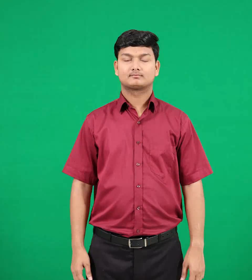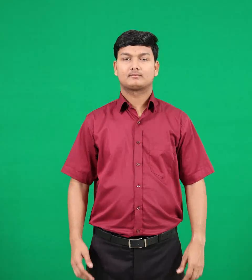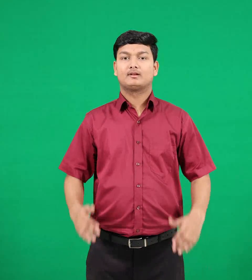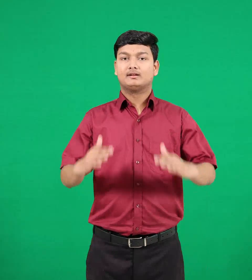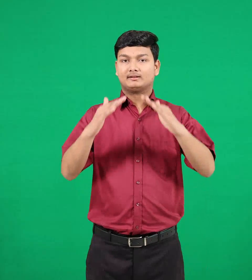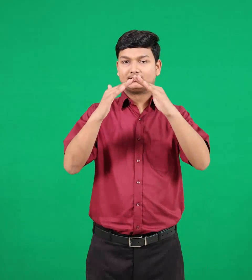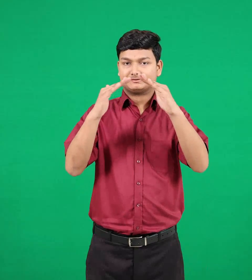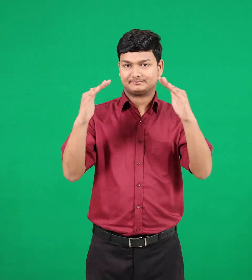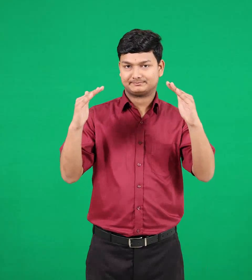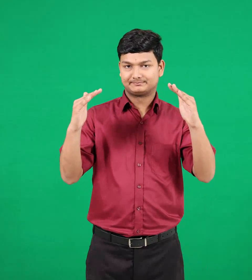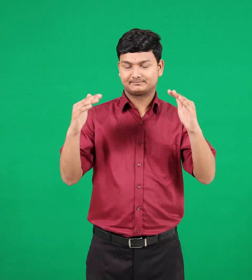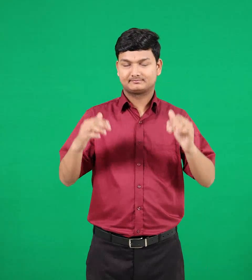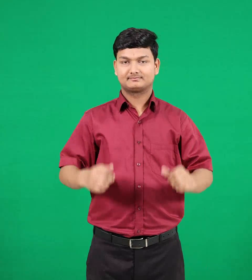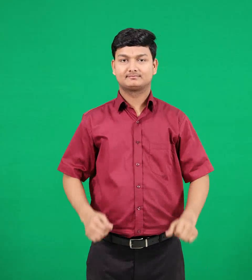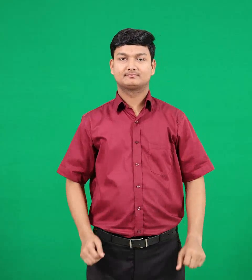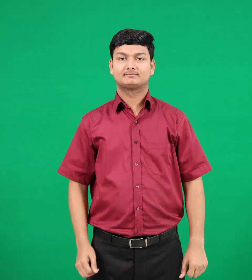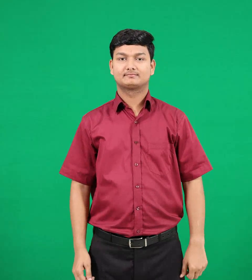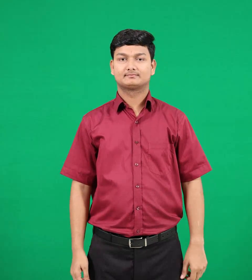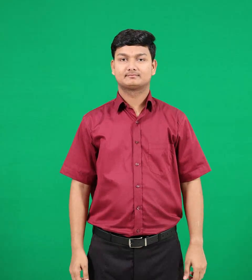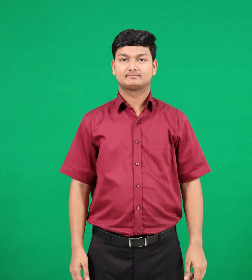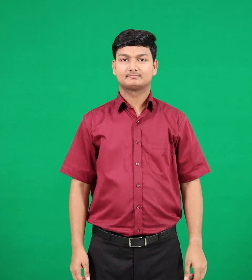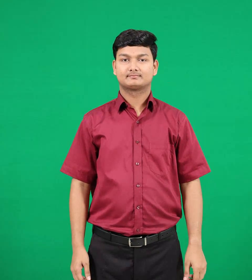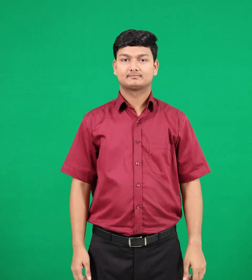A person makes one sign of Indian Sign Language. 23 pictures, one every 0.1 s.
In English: house & home
